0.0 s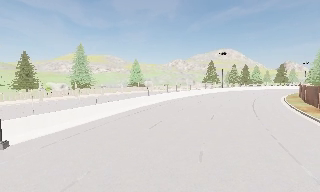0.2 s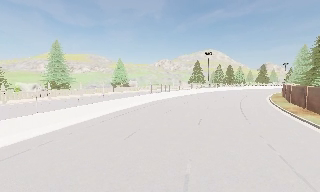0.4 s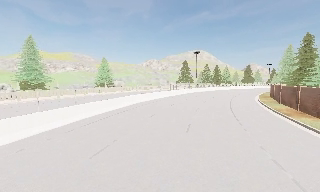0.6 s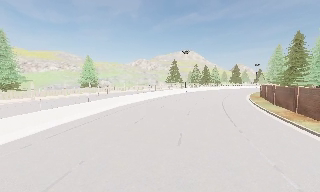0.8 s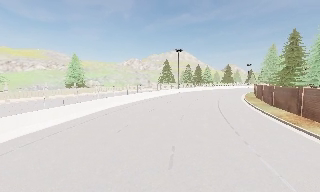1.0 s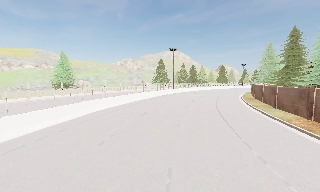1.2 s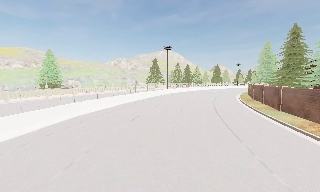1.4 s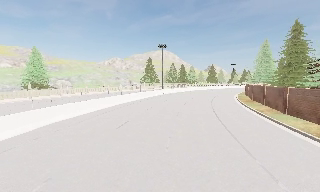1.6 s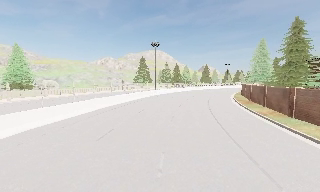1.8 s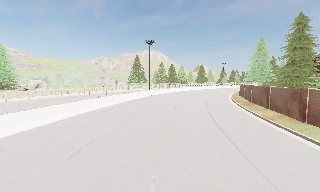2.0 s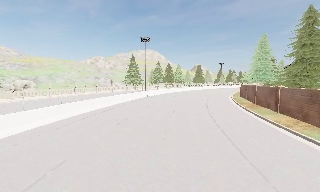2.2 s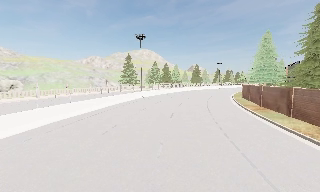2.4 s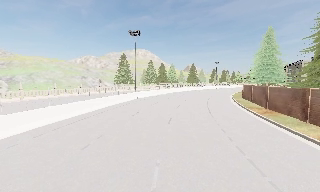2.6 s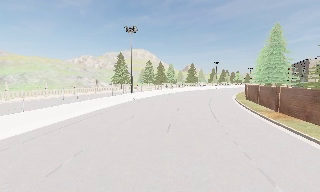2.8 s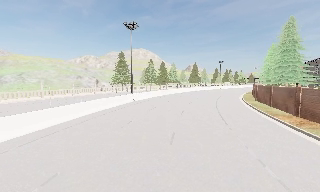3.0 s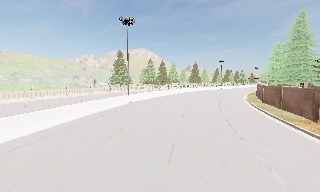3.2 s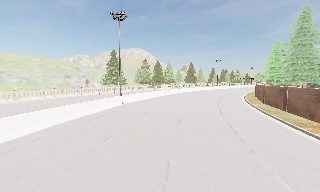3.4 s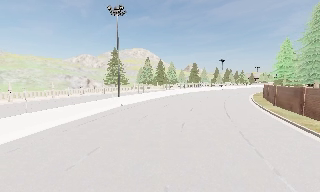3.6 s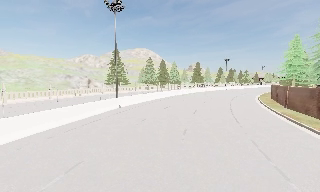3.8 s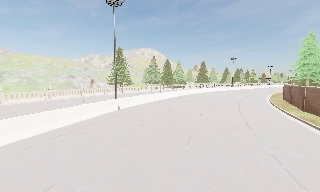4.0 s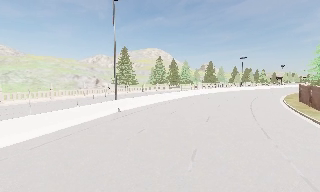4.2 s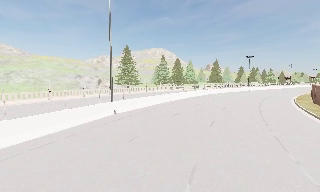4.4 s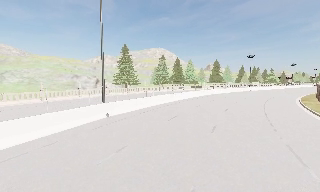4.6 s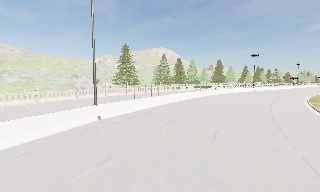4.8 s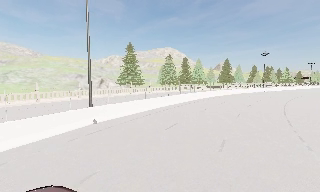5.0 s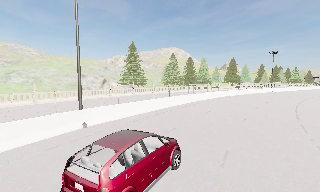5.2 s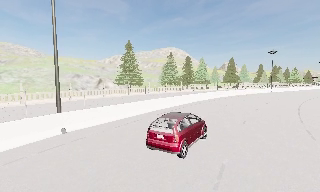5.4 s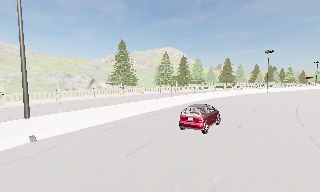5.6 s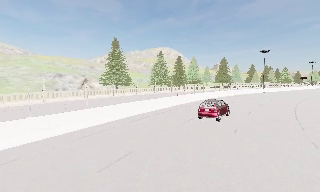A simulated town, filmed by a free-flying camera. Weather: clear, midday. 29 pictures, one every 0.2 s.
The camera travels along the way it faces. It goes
forward.
0.0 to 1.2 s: The camera pans to its right, which is clockwise from overhead, by about 20 degrees. It travels forward, about 12 m, so what stands in front looms larger.
1.2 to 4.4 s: The camera travels forward, about 30 m, so what stands in front looms larger.
4.4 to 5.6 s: The camera travels forward and to its right, about 8 m, so what stands in front looms larger.
The film runs forward here.
